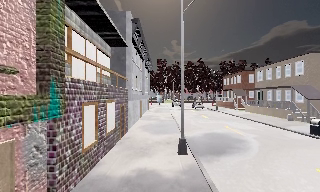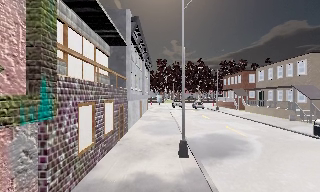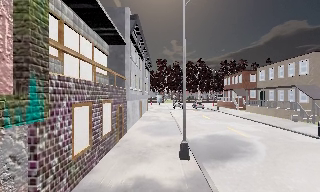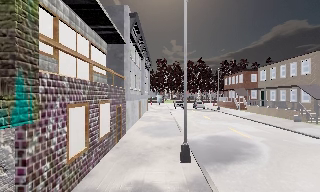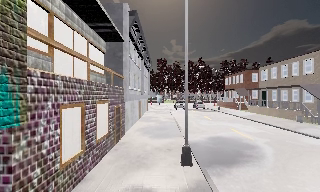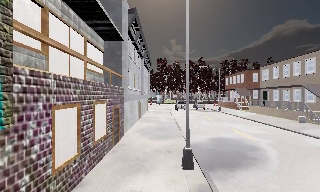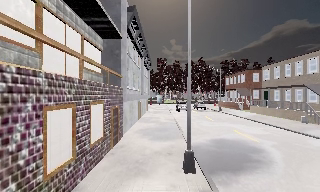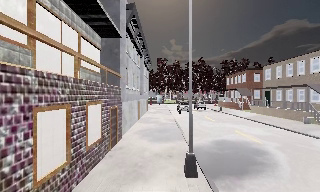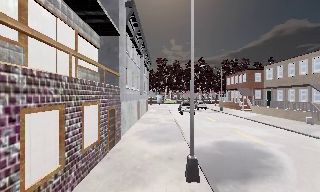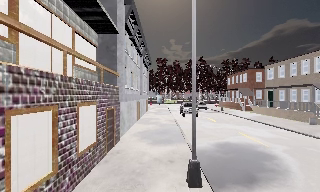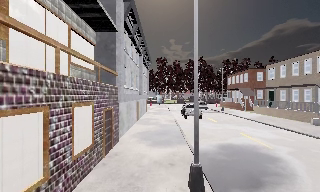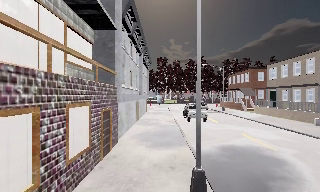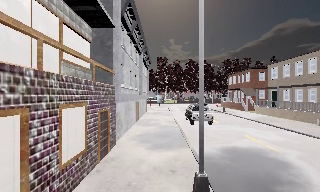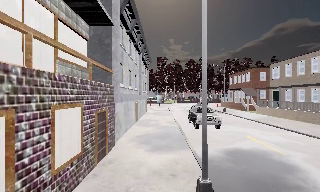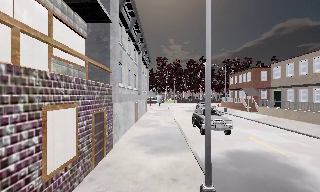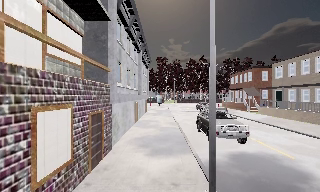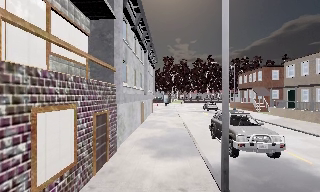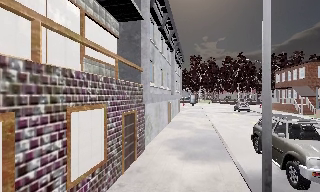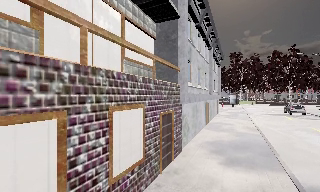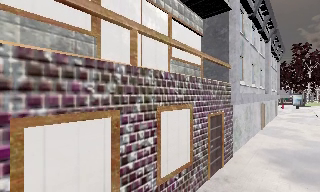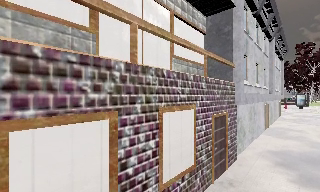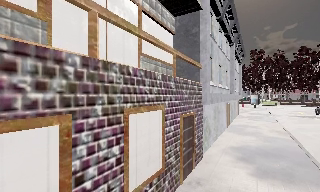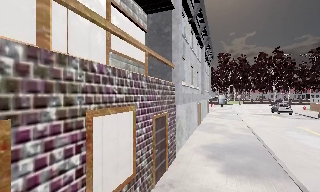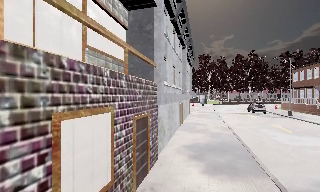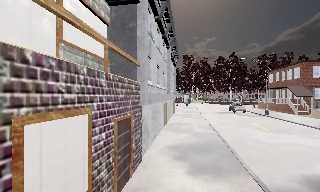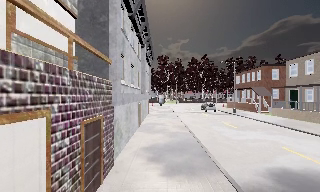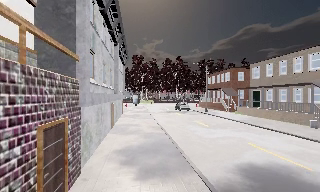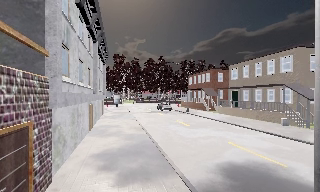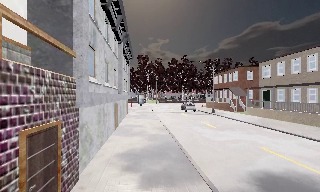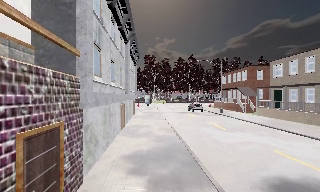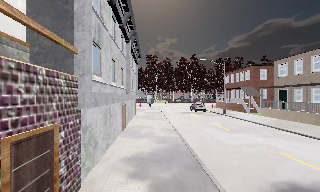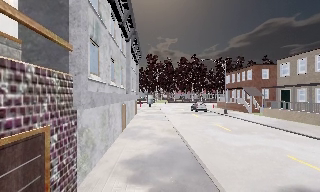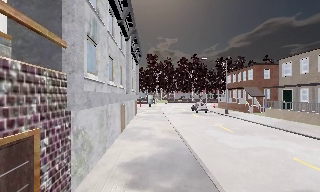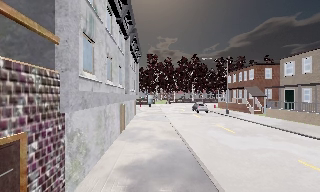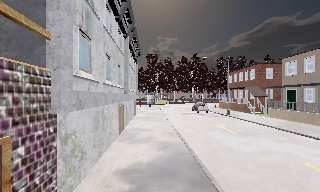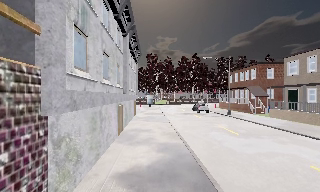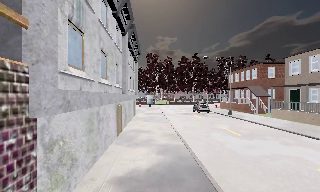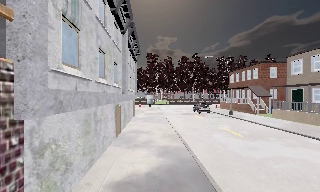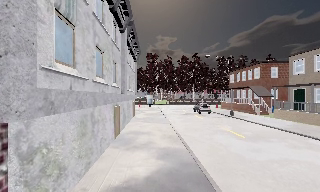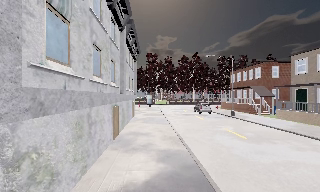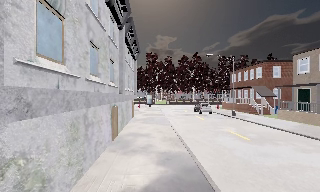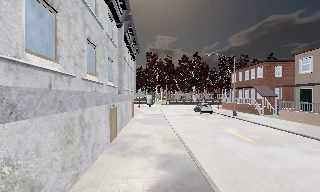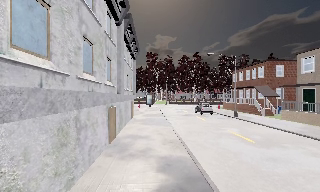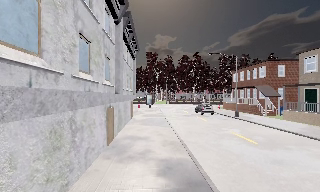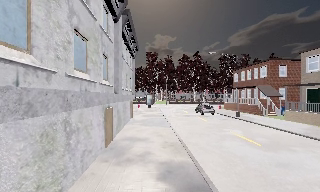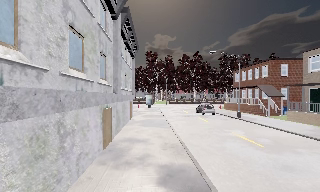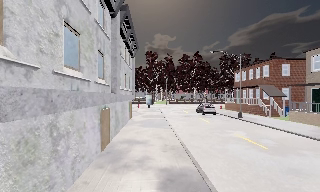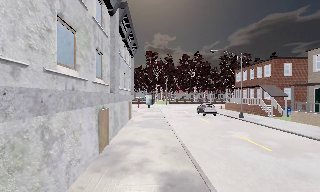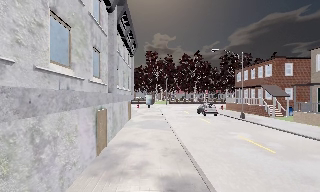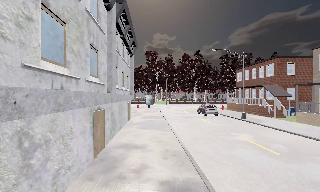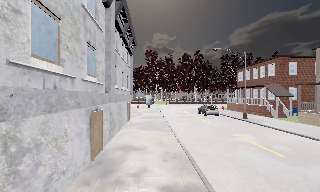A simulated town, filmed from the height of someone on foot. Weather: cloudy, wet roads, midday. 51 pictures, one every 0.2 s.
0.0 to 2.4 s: The camera travels forward, about 3 m, so what stands in front looms larger.
2.4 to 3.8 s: The camera swings to its left by about 40 degrees, and the scene slides to the right. It travels forward, about 1.5 m.
3.8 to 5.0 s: The scene slides to the left, as the camera pans about 40 degrees to its right. It travels forward, about 1.5 m.
5.0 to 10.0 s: The camera travels forward, about 7 m, so what stands in front looms larger.
The film runs forward here.
